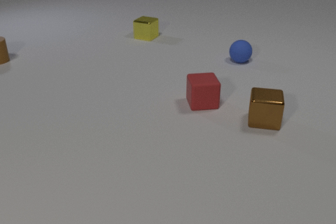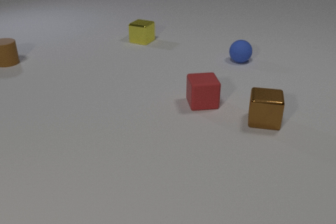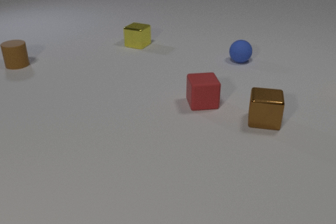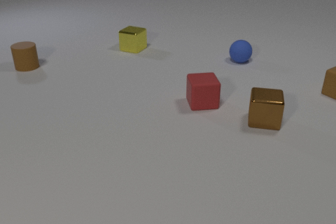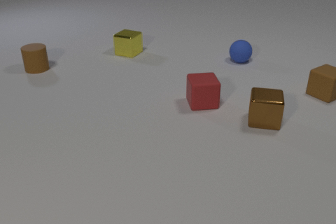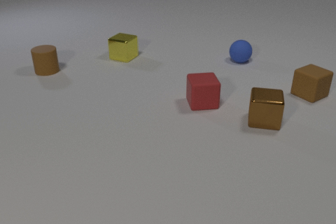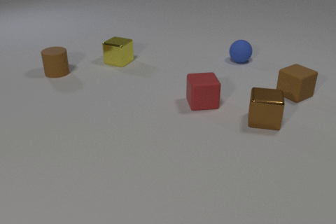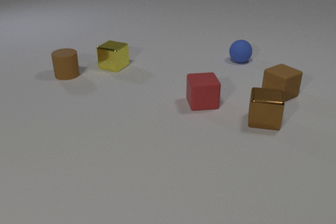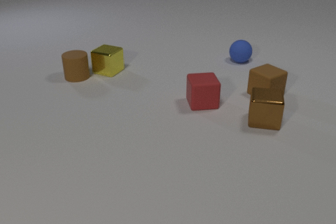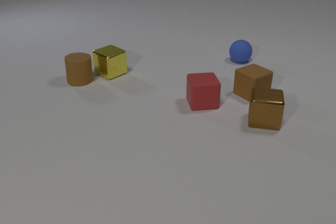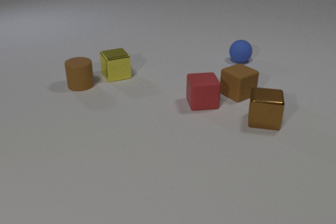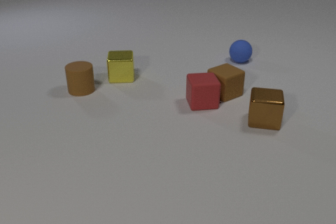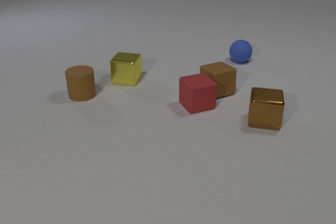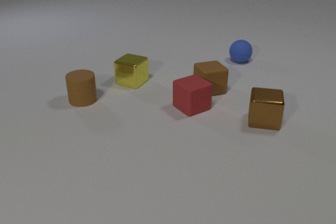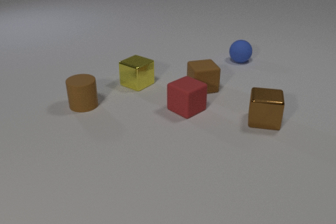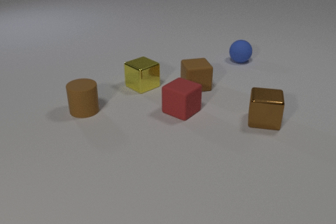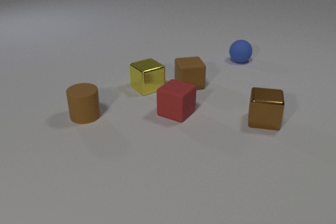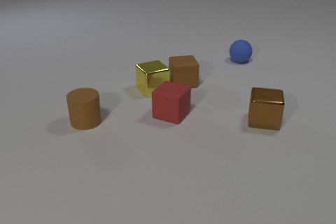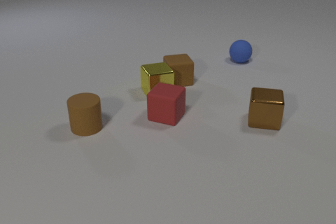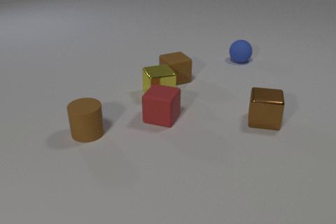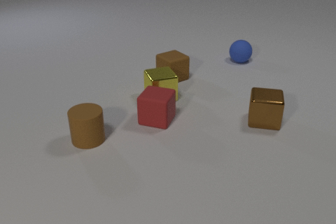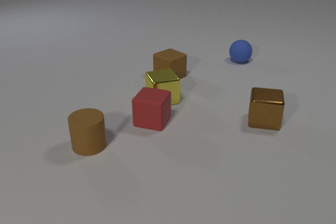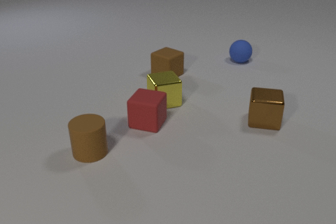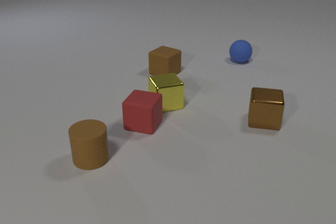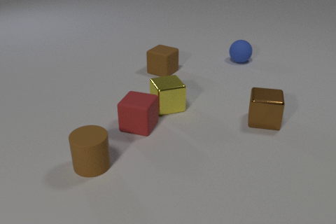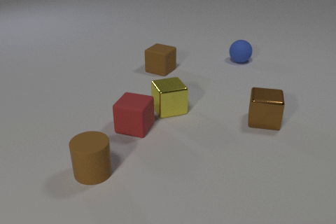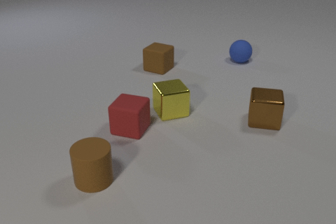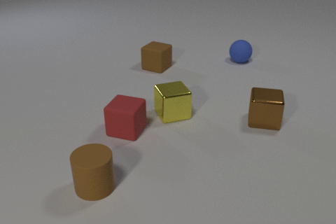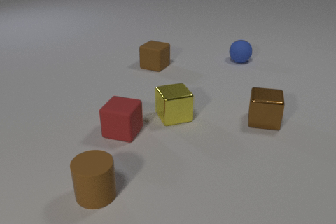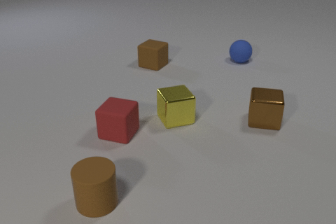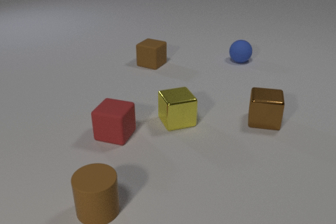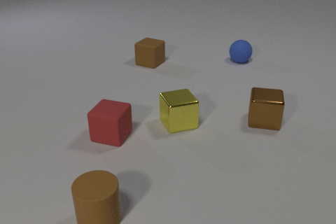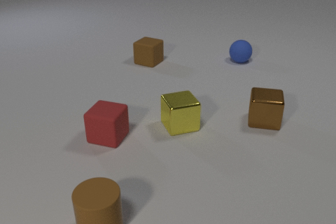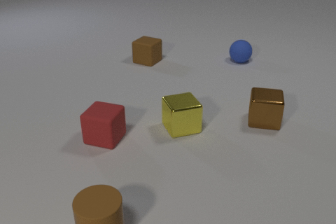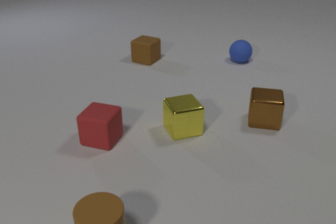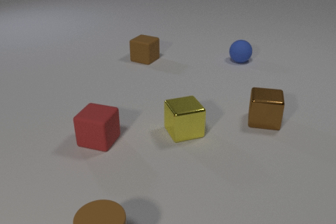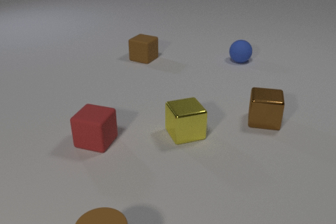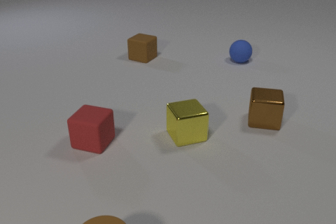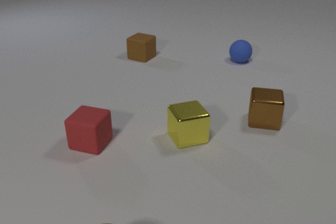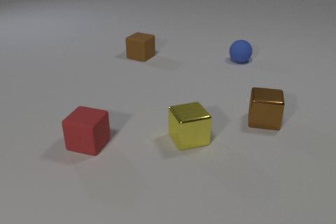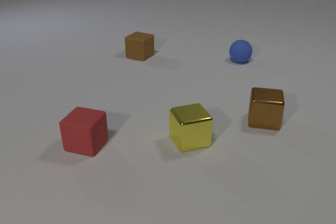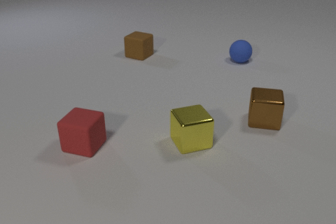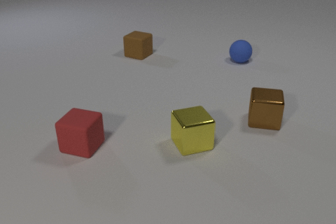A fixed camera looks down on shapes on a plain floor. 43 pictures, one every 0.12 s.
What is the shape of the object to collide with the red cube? cube.
How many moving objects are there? 4.
What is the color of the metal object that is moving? yellow.
0.00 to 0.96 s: The brown rubber cylinder slides to the right and toward the camera. The brown rubber cube comes in at the right edge, slides to the left. The yellow metal cube slides toward the camera and to the left.
0.96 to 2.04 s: The brown rubber cylinder slides toward the camera. The brown rubber cube slides to the left, spins clockwise seen from above by about 30 degrees, its near face sliding to the left. The red rubber cube slides to the left and toward the camera, spins counterclockwise seen from above by about 60 degrees, its near face sliding to the right. The yellow metal cube slides toward the camera and to the right, spins so that its near face slides to the left, clockwise seen from above. The brown rubber cylinder and the yellow metal cube collide. The brown rubber cube and the red rubber cube collide.
2.04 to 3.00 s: The brown rubber cylinder slides toward the camera. The brown rubber cube slides away from the camera and to the left, spins counterclockwise seen from above by about 45 degrees, its near face sliding to the right. The red rubber cube slides to the left and toward the camera. The yellow metal cube slides toward the camera. The brown rubber cube and the yellow metal cube collide.
3.00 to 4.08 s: The brown rubber cylinder slides toward the camera. The brown rubber cube slides away from the camera and to the left. The red rubber cube slides to the left and toward the camera. The yellow metal cube slides toward the camera.
4.08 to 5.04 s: The brown rubber cylinder slides toward the camera, leaves at the bottom edge. The brown rubber cube slides away from the camera and to the left. The red rubber cube slides to the left and toward the camera. The yellow metal cube slides toward the camera.
